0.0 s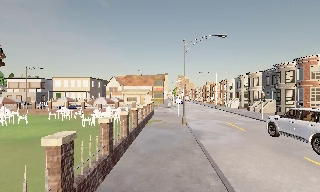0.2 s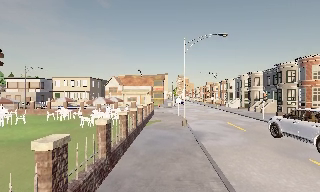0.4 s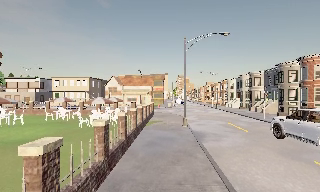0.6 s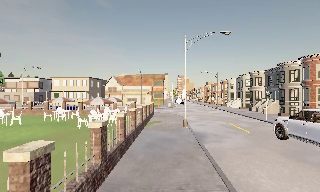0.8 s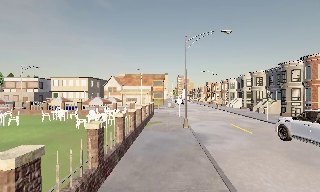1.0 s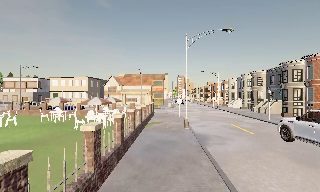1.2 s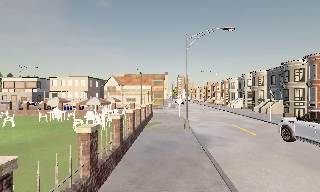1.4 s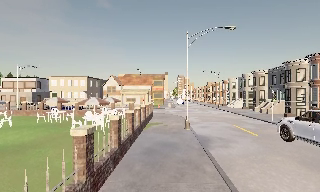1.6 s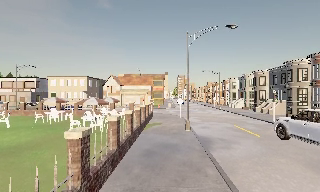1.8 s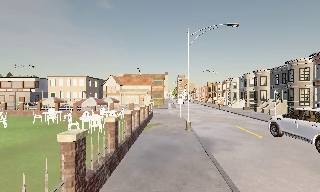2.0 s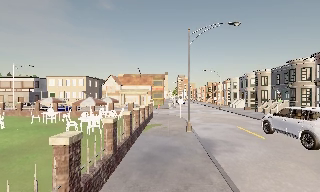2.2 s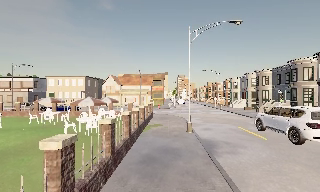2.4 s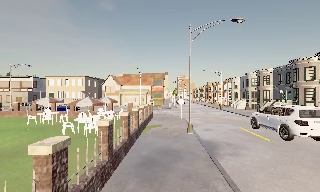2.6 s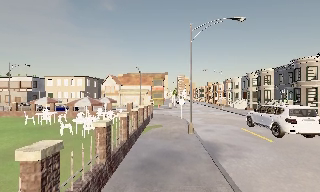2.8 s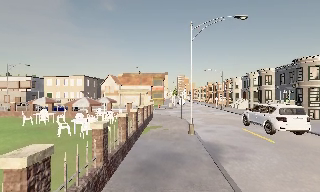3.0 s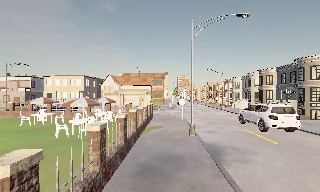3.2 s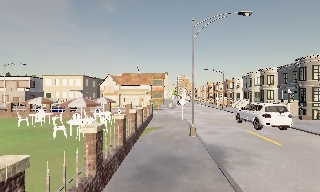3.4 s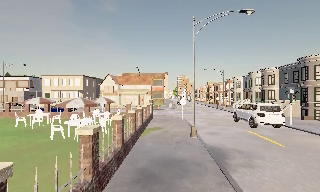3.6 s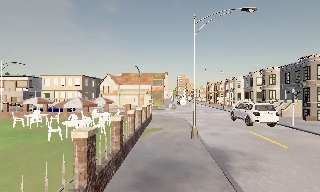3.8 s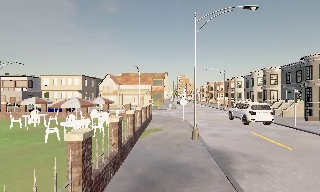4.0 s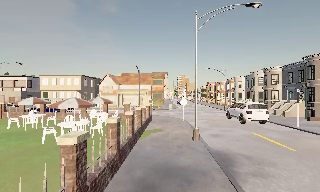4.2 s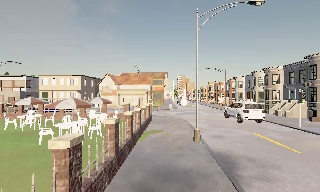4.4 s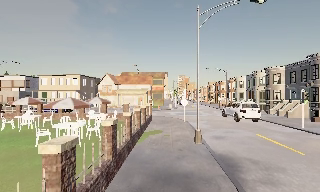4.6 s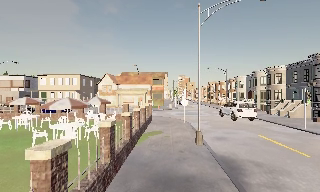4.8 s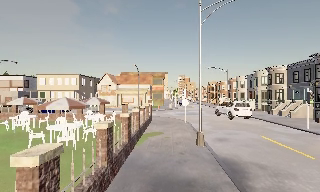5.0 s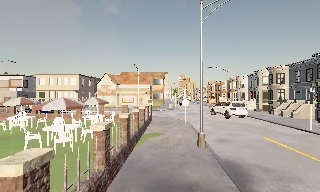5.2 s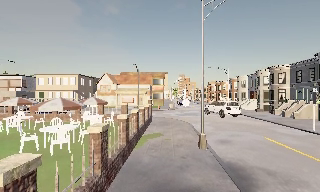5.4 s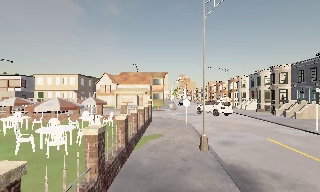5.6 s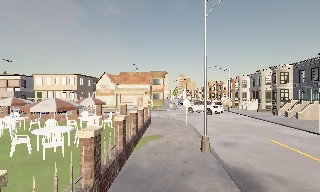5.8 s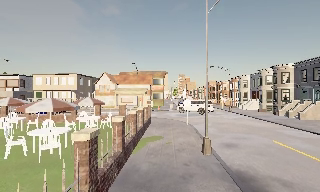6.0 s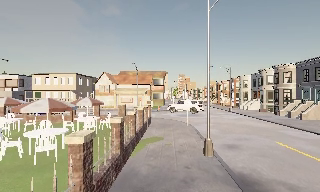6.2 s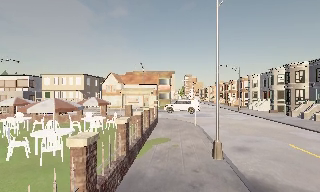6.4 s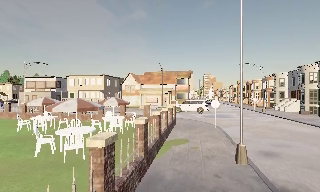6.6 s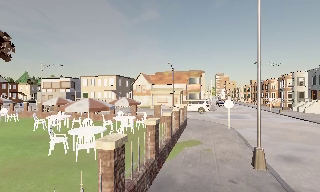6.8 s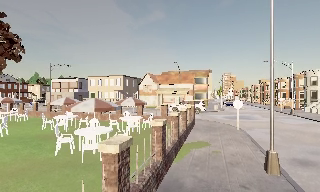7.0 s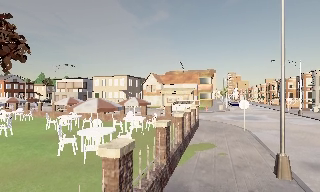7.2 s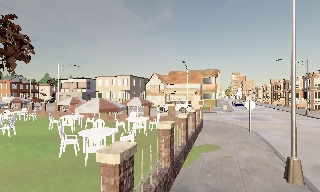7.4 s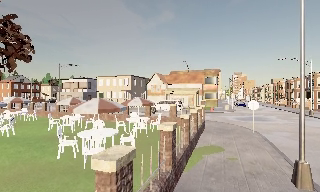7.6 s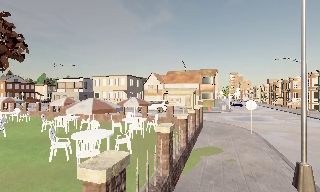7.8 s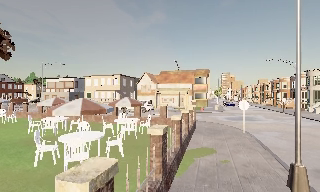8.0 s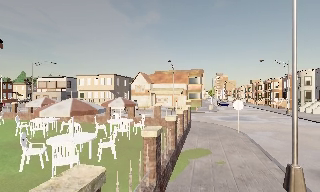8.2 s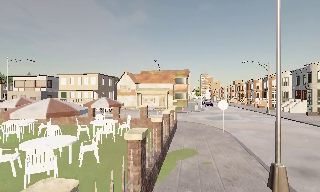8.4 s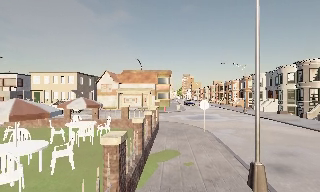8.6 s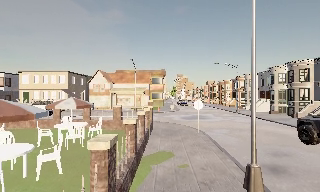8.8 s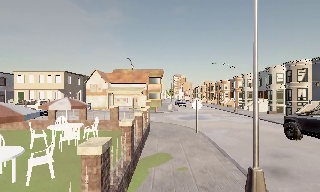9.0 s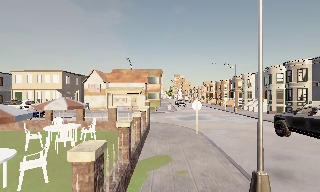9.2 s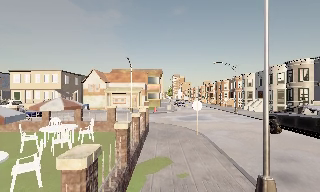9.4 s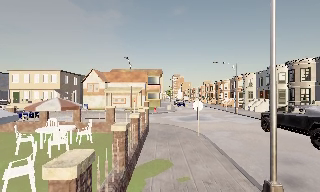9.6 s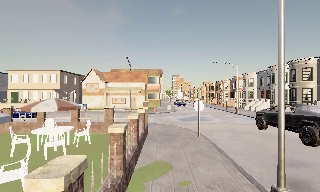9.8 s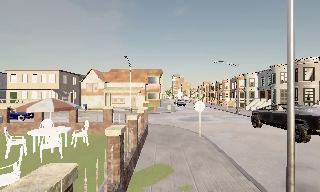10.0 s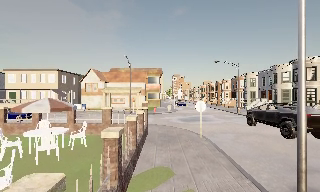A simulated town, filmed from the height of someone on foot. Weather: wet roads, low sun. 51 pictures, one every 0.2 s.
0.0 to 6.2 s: The camera travels forward, about 7 m, so what stands in front looms larger.
6.2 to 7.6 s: The camera pans to its left, which is counterclockwise from overhead, by about 15 degrees. It travels forward, about 1.5 m, so what stands in front looms larger.
7.6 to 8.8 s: The scene slides to the left, as the camera pans about 20 degrees to its right. It travels forward, about 1.5 m, so what stands in front looms larger.
8.8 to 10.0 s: The camera travels forward, about 1.5 m, so what stands in front looms larger.
The film runs forward here.
